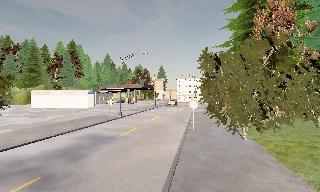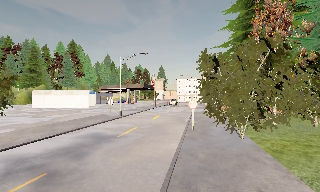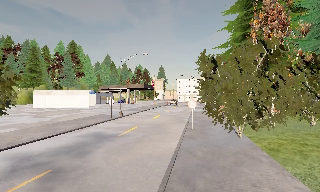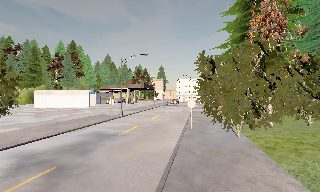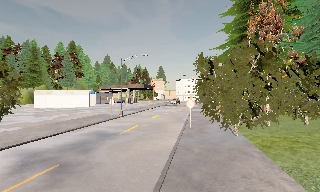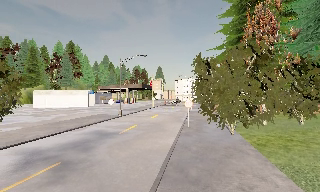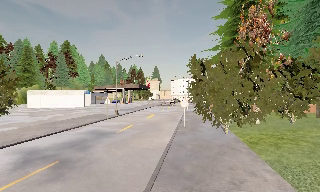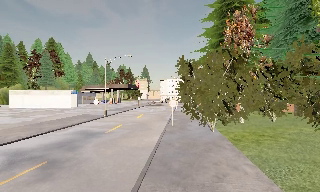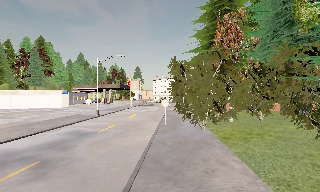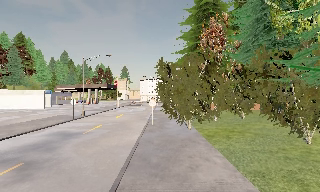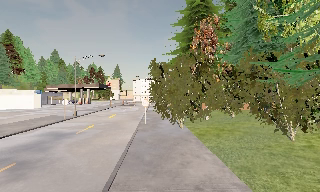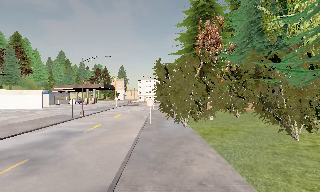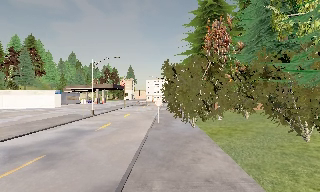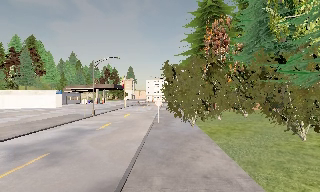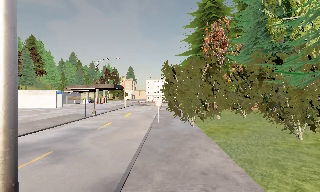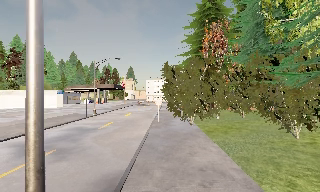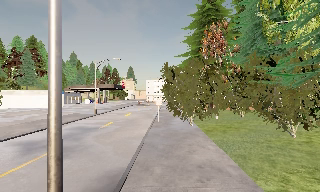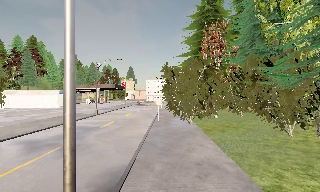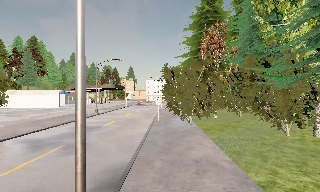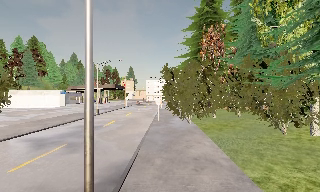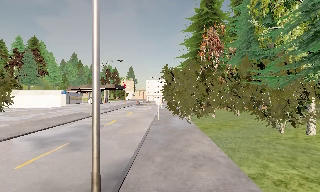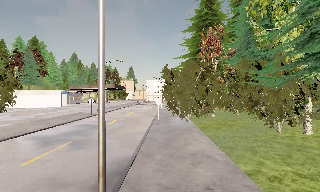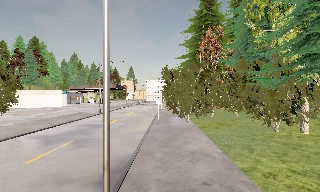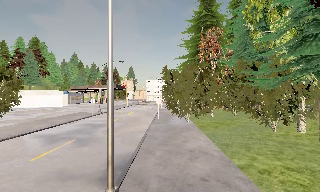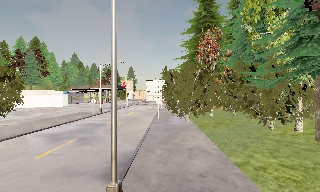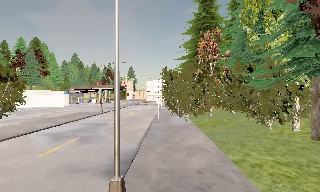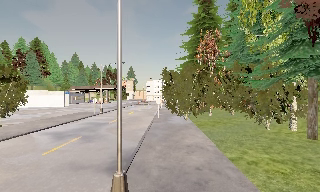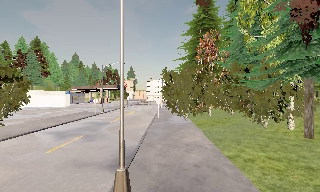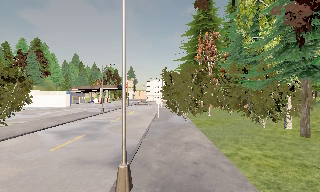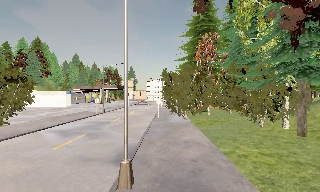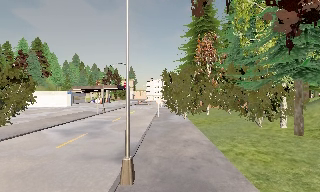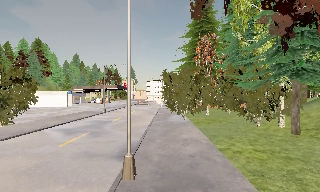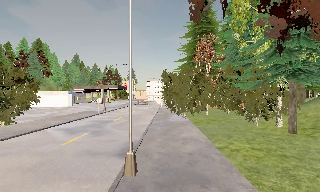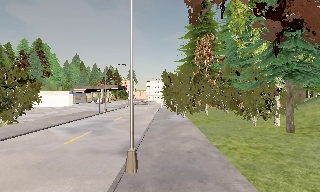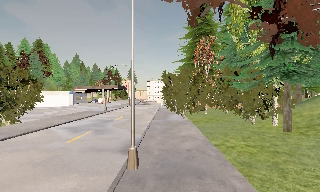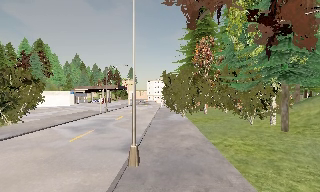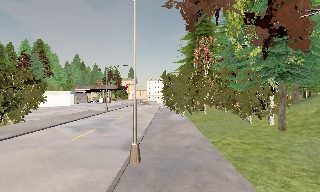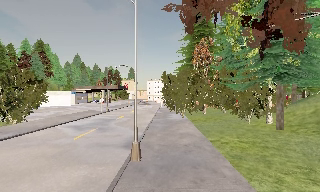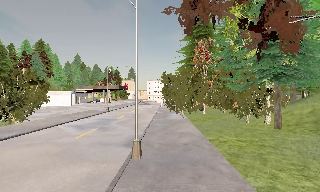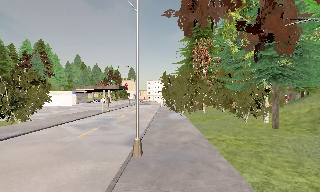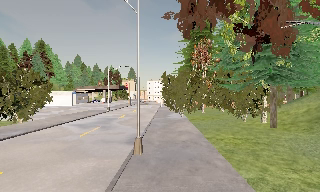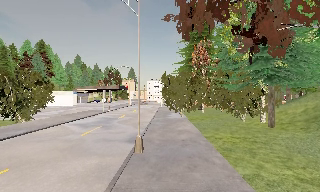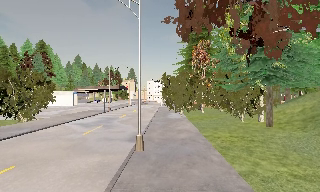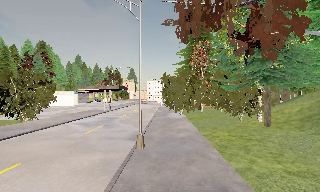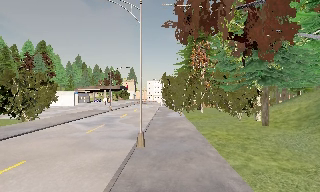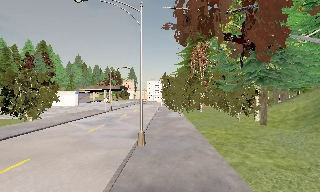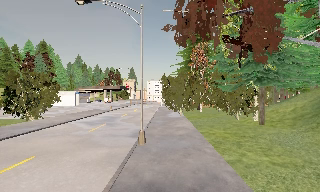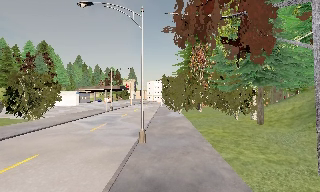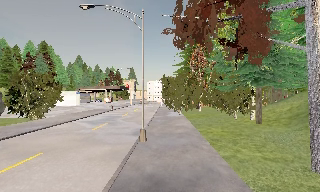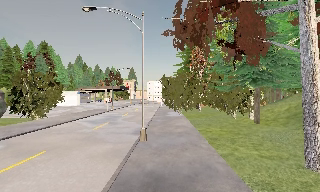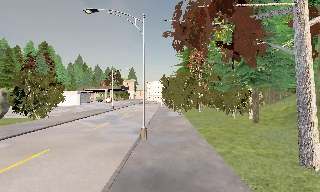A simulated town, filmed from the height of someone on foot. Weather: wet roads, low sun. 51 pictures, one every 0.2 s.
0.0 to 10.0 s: The camera pans to its right, which is clockwise from overhead, by about 10 degrees. It travels backward, about 12 m, so what stands in front gets smaller.
The film runs backward here.
